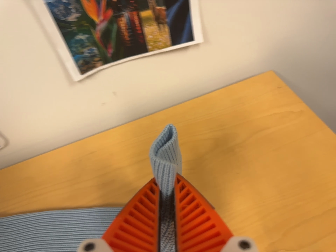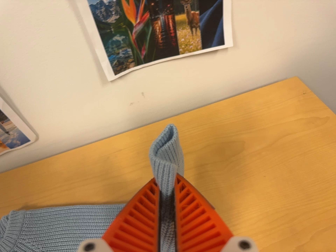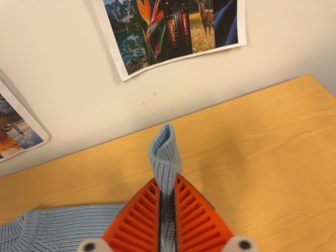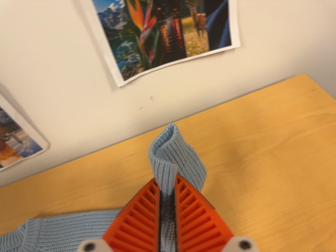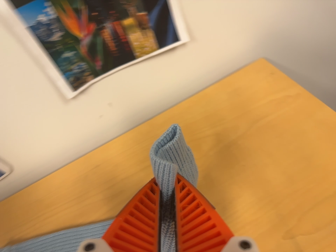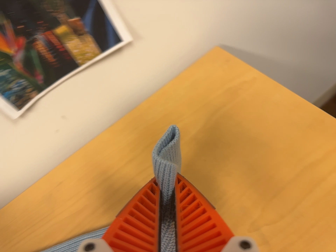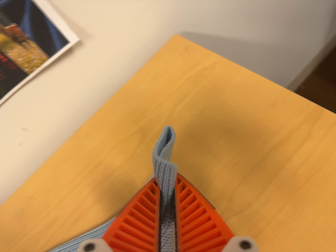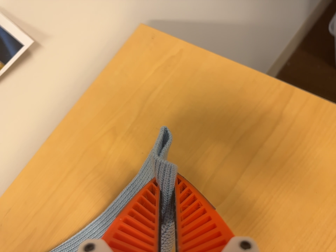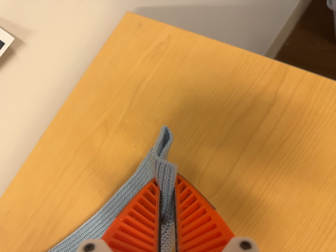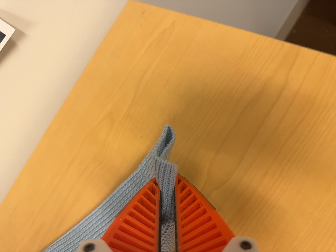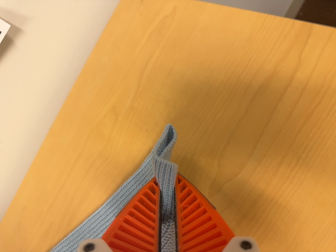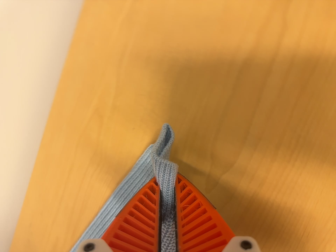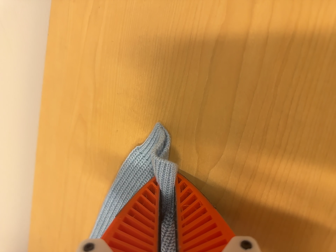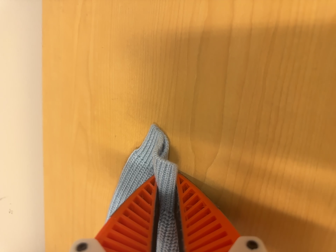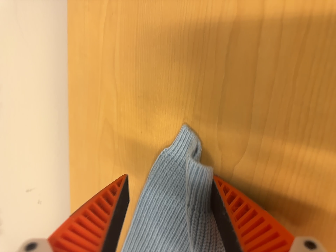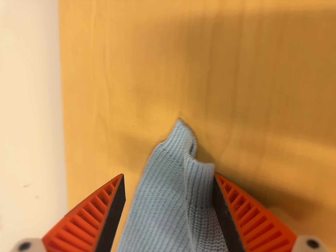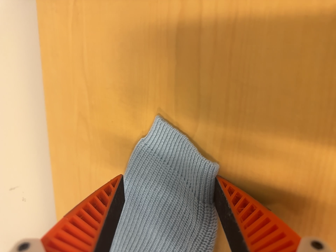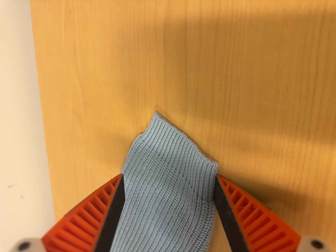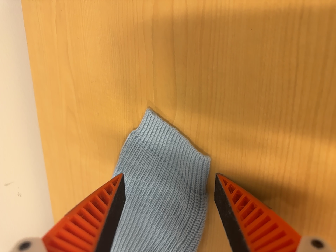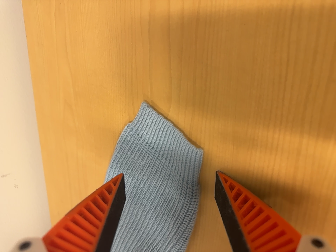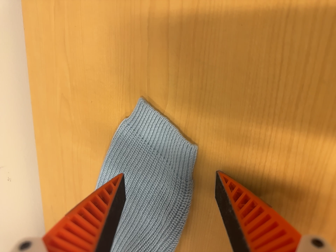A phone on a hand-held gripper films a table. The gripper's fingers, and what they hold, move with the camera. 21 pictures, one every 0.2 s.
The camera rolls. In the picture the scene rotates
counterclockwise.
The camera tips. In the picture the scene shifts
upward.
0.0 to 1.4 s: The camera travels to its right, about 16 cm, so close, fixed things drift to the left. It rolls about its line of sight by about 30 degrees, and the scene rotates counterclockwise.
1.4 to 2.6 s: The camera pans to its left by about 10 degrees. It travels to its right and forward, about 12 cm. Its aim tips toward the bottom of its view by about 10 degrees, and the scene shifts upward. It rolls about its line of sight by about 35 degrees, and the scene rotates counterclockwise.
2.6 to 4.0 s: The camera travels backward, about 7 cm, so what stands in front gets smaller.
The film runs backward here.
